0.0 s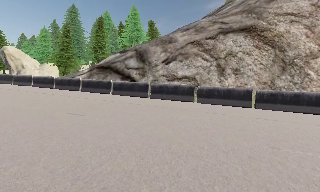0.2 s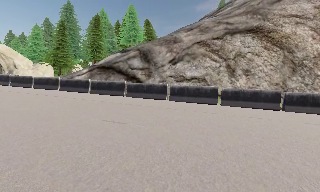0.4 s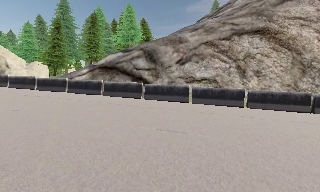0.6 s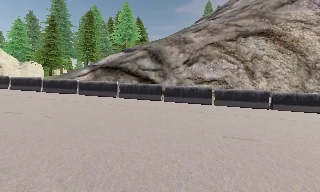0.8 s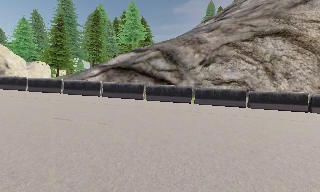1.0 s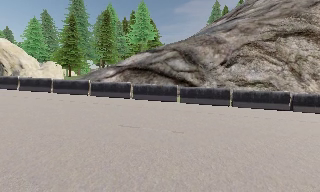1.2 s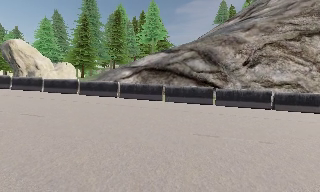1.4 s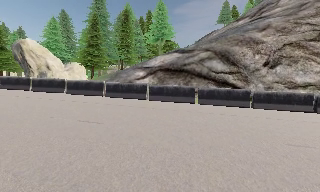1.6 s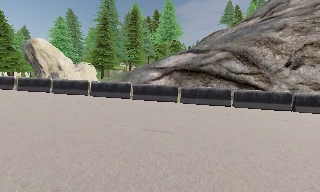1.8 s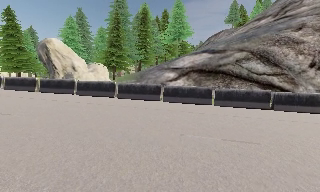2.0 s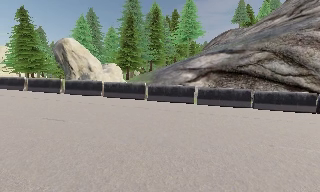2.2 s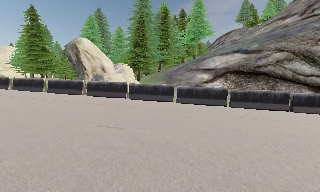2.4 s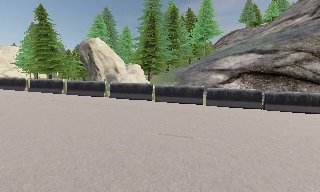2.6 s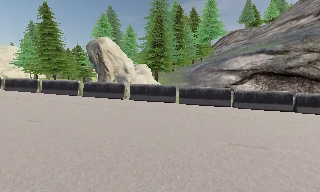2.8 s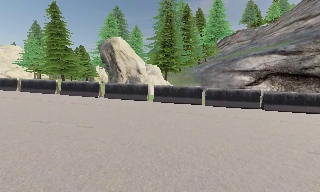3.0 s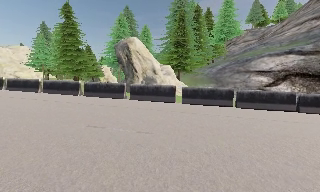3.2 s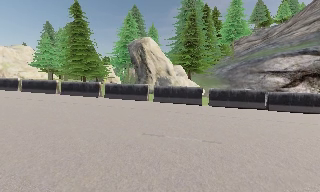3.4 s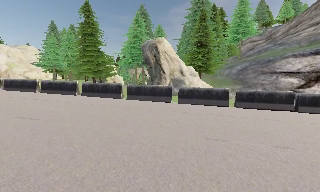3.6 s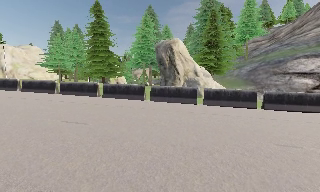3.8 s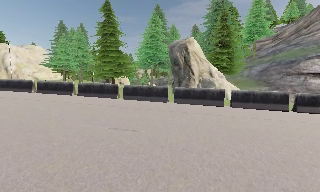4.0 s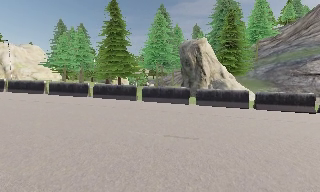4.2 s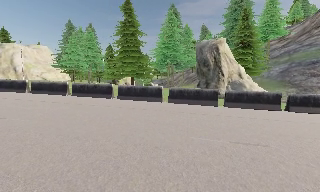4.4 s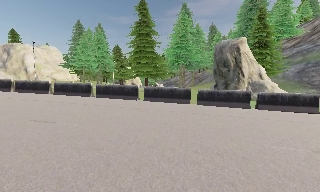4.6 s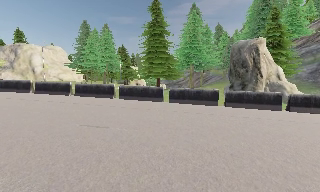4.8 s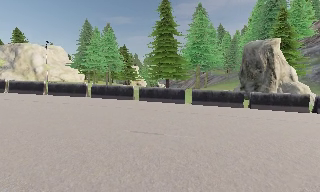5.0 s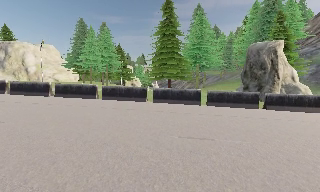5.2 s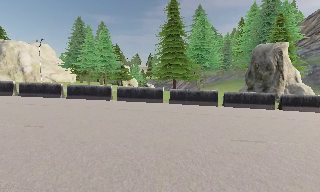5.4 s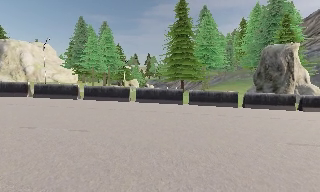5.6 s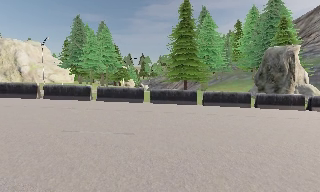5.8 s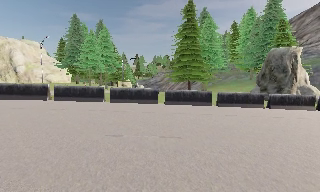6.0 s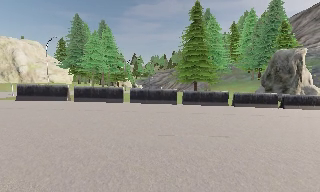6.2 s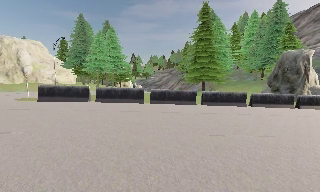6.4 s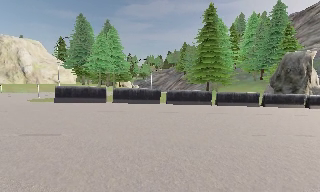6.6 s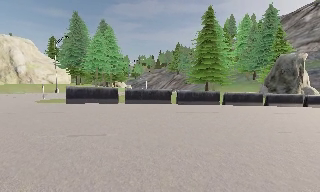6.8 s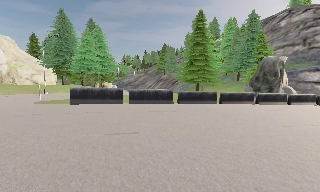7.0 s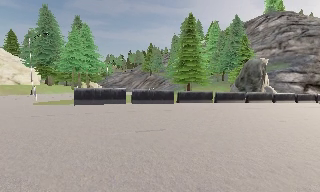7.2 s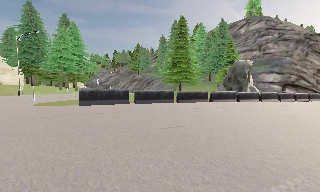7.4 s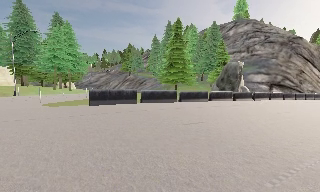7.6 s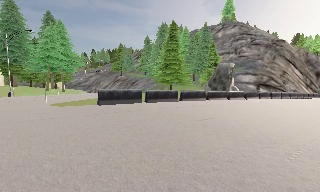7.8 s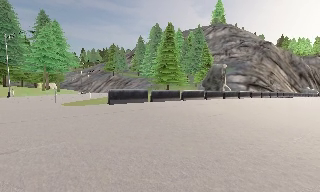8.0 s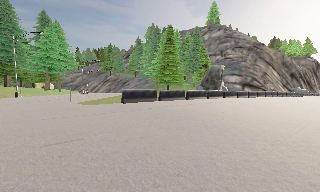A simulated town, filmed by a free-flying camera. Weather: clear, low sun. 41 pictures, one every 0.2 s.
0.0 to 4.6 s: The camera pans to its right, which is clockwise from overhead, by about 10 degrees. It travels to its left, about 45 m, so close, fixed things drift to the right.
4.6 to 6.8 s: The camera pans to its right, which is clockwise from overhead, by about 25 degrees. It travels to its left, about 17 m, so close, fixed things drift to the right.
6.8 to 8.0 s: The camera pans to its right, which is clockwise from overhead, by about 25 degrees. It travels to its left and backward, about 8 m.
The film runs forward here.
